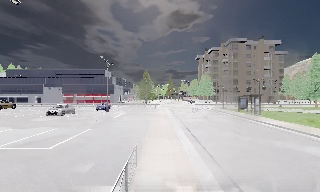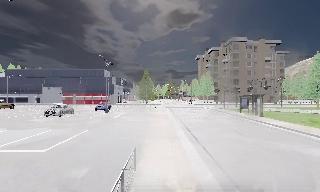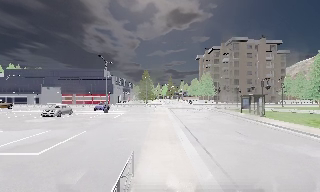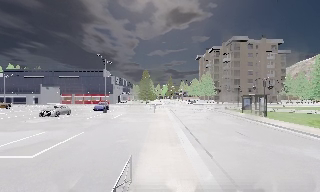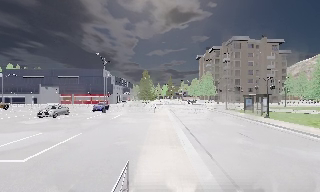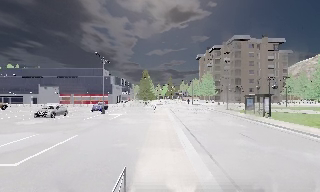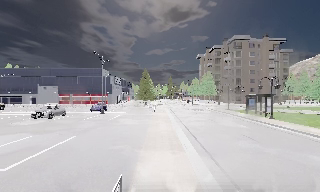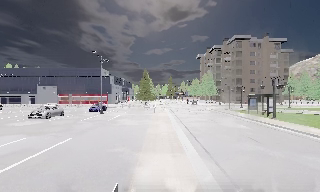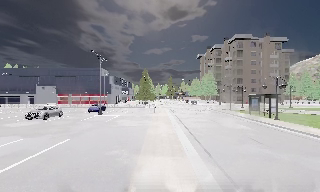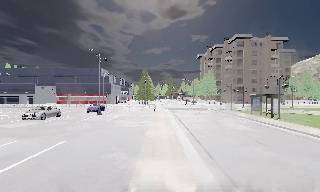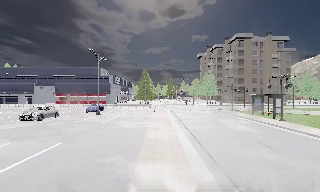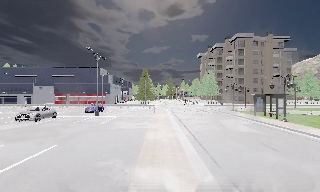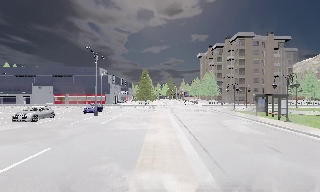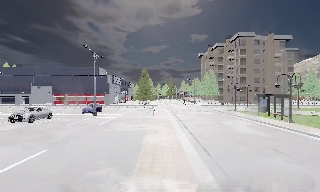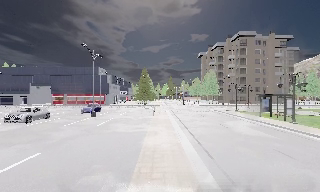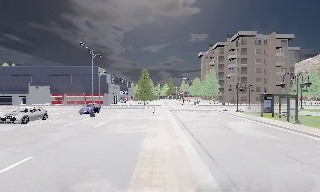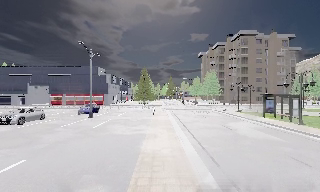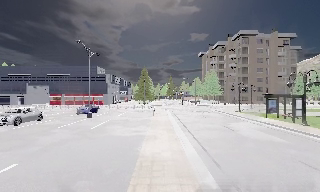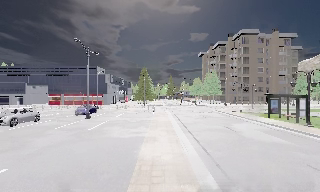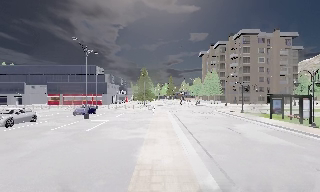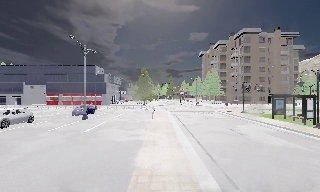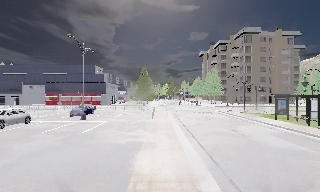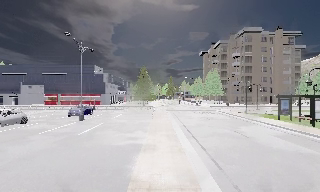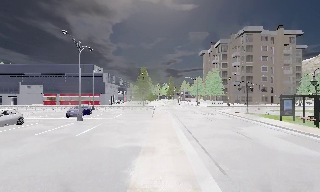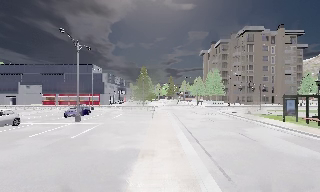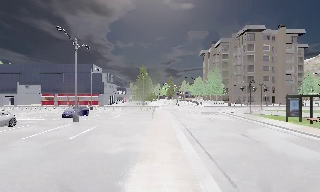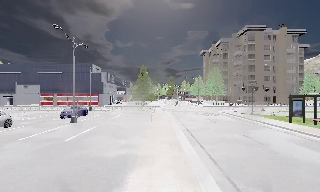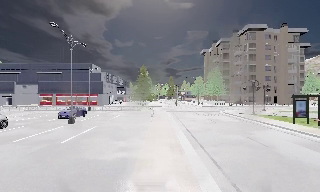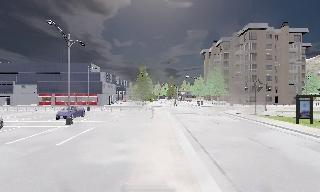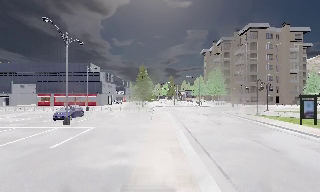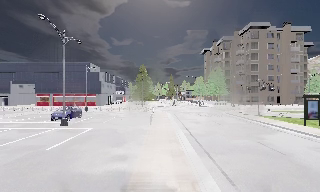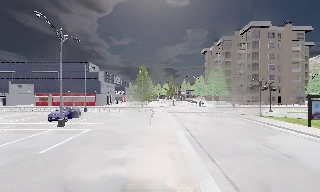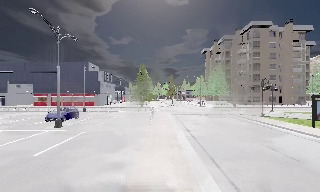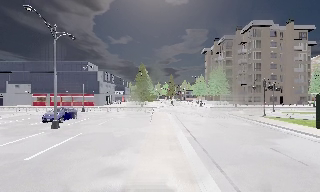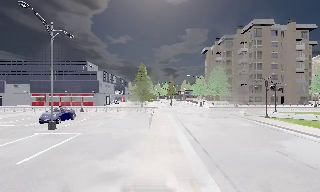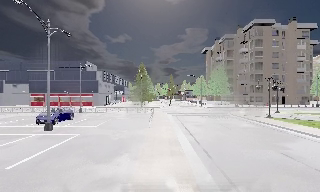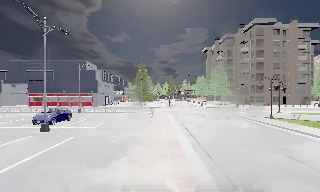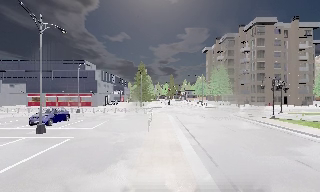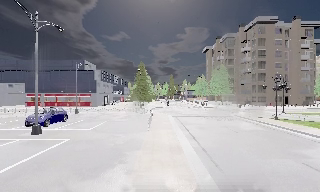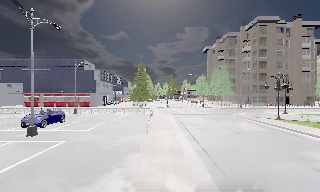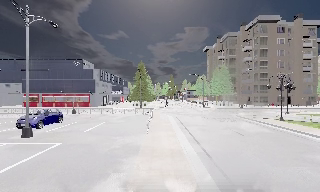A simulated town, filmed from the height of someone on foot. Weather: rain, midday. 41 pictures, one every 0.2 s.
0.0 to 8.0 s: The camera travels forward, about 15 m, so what stands in front looms larger.
The film runs forward here.
